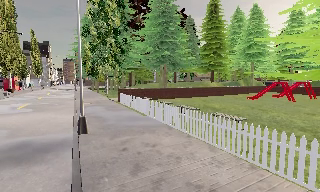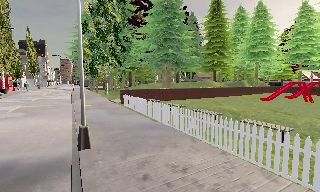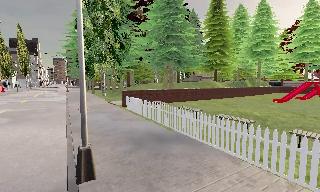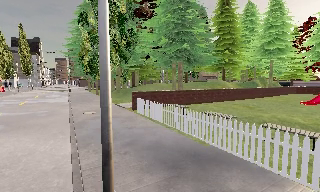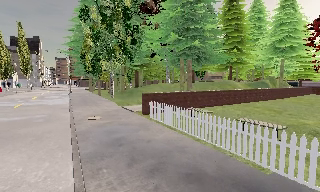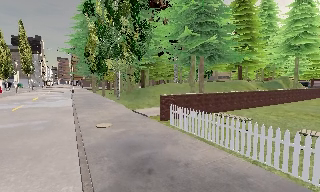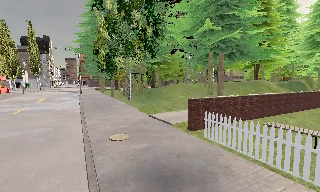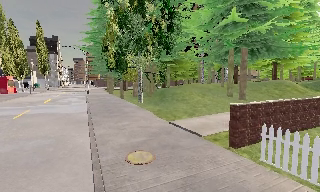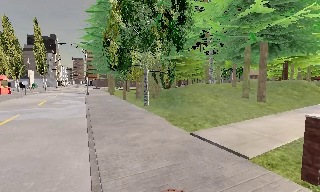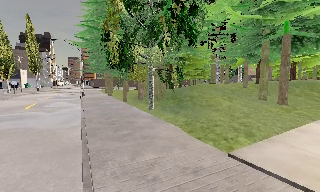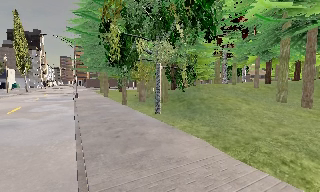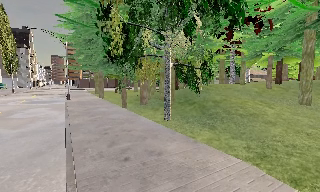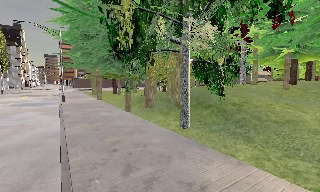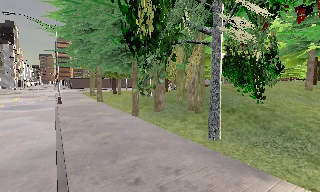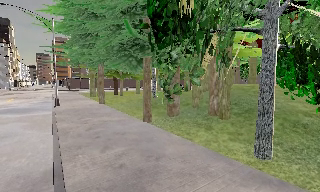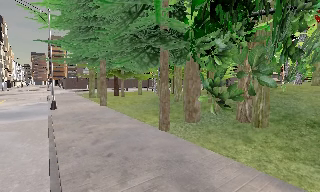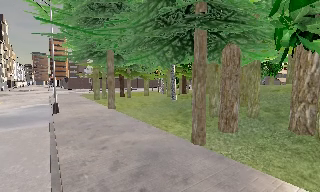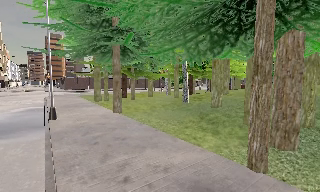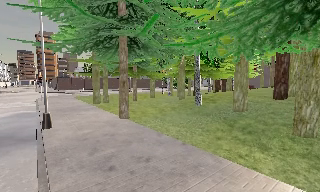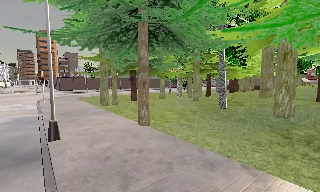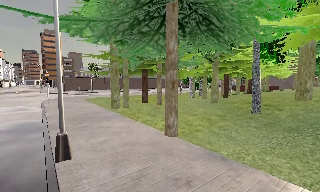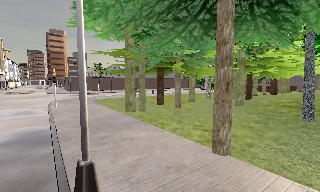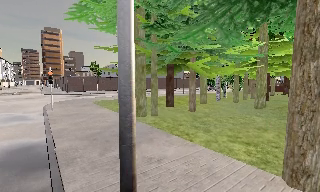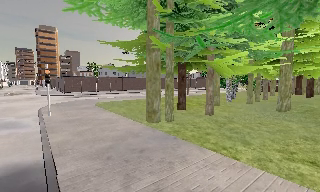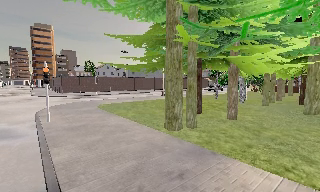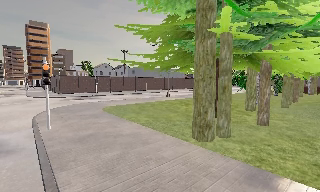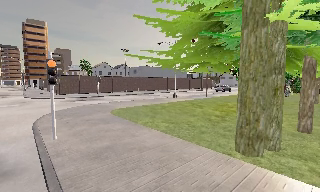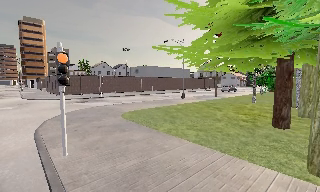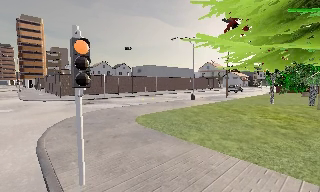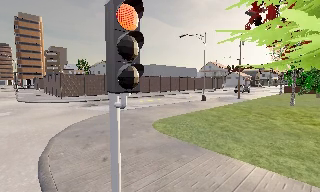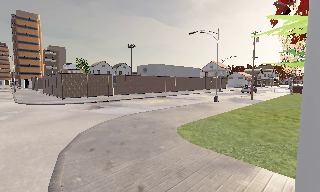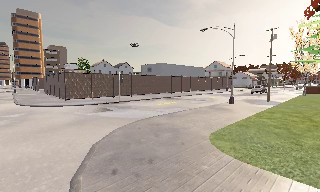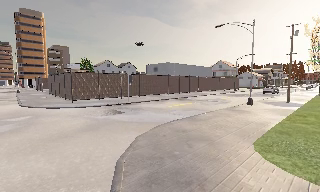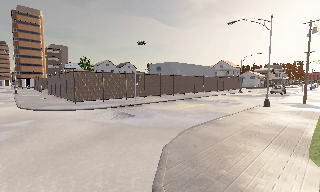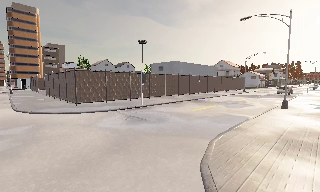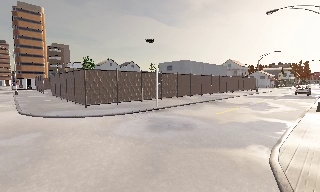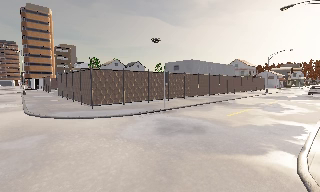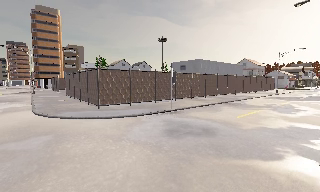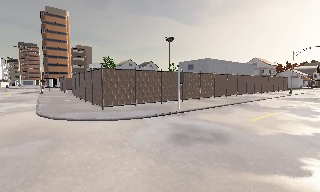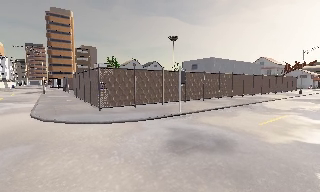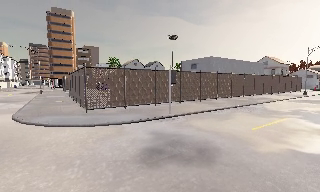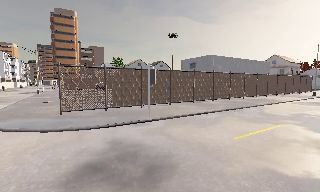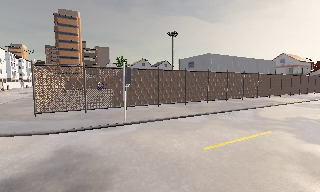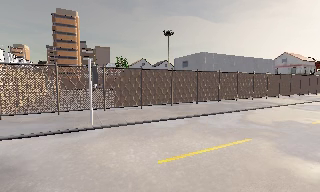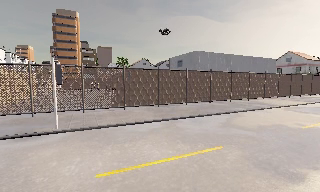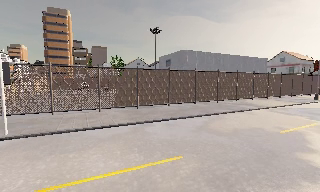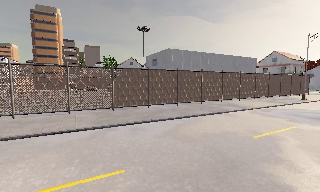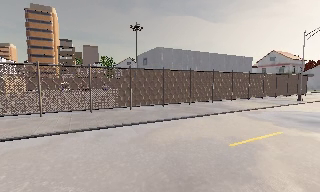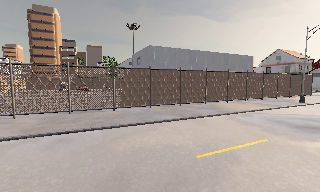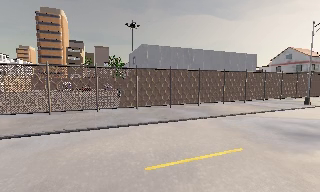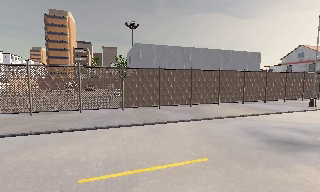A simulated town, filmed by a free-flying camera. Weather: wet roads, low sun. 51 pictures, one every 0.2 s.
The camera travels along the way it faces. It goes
forward.
0.0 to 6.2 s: The camera pans to its right, which is clockwise from overhead, by about 15 degrees. It travels forward and to its left, about 55 m, so what stands in front looms larger.
6.2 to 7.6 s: The camera travels forward and to its left, about 7 m, so what stands in front looms larger. It loses speed.
7.6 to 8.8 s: The camera pans to its left, which is counterclockwise from overhead, by about 10 degrees. It travels to its right and forward, about 9 m, so close, fixed things drift to the left. It gains speed.
8.8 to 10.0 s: The camera travels to its right and forward, about 10 m, so close, fixed things drift to the left.
The film runs forward here.
